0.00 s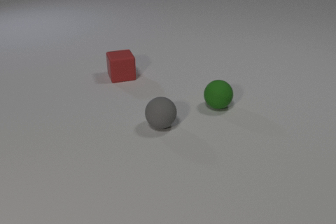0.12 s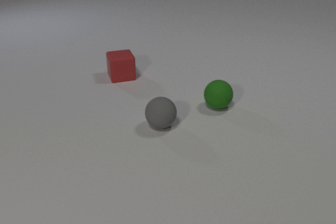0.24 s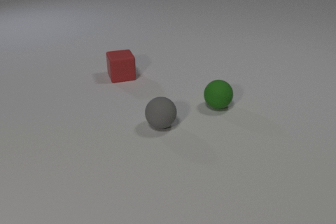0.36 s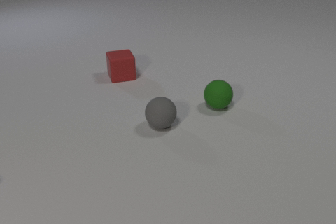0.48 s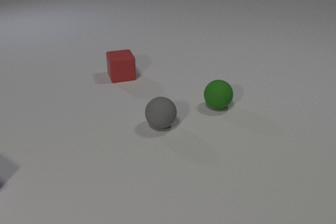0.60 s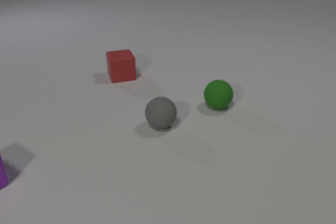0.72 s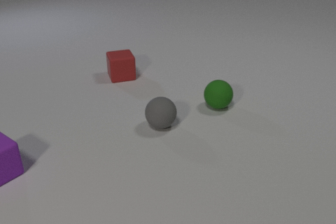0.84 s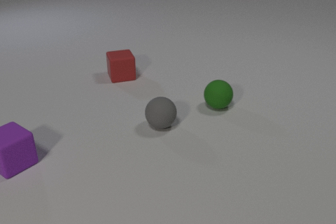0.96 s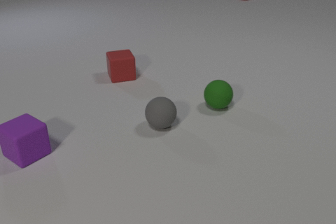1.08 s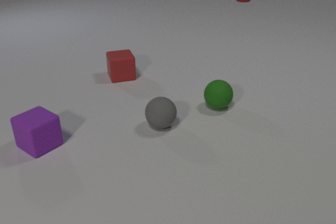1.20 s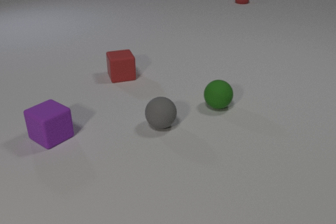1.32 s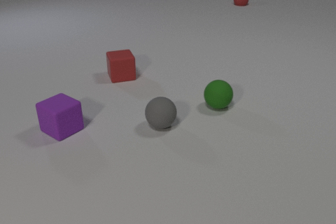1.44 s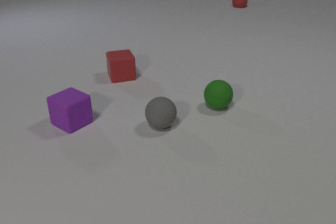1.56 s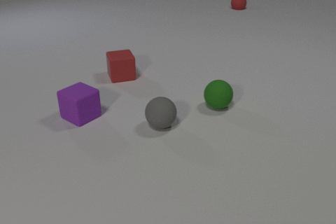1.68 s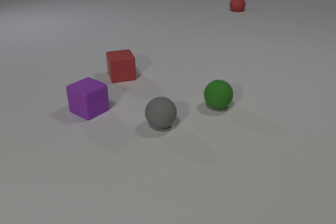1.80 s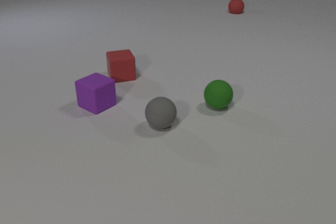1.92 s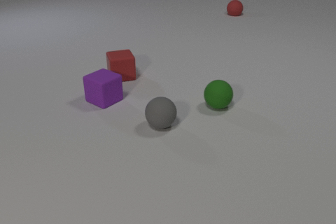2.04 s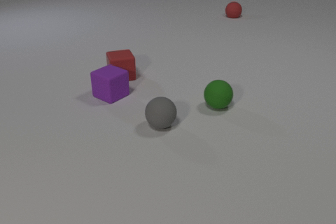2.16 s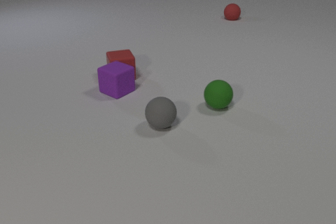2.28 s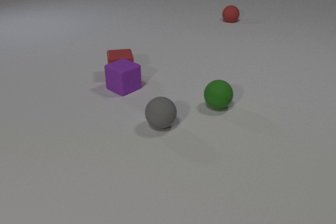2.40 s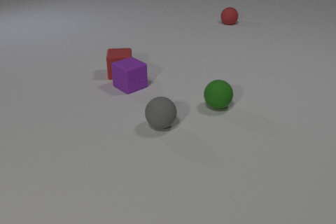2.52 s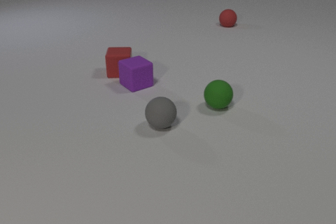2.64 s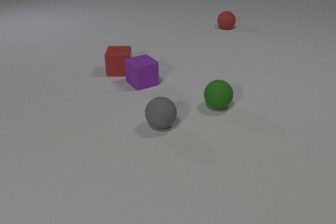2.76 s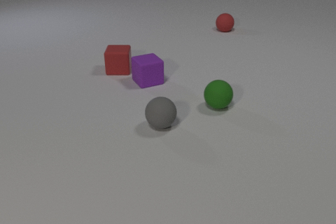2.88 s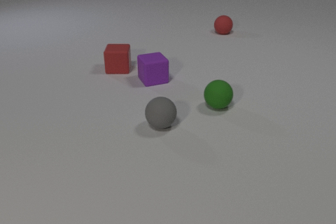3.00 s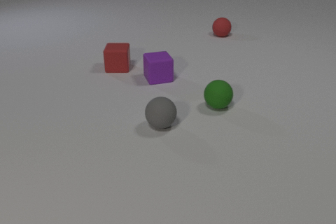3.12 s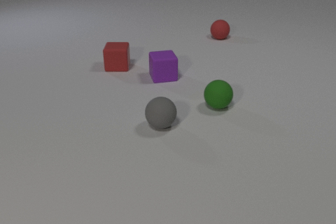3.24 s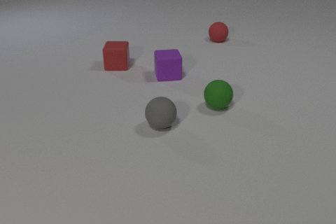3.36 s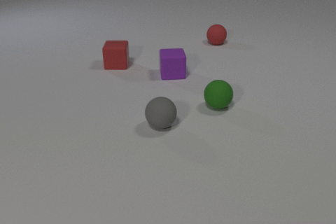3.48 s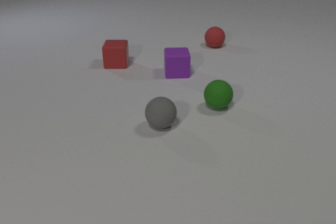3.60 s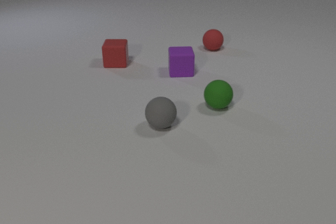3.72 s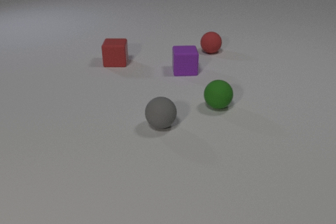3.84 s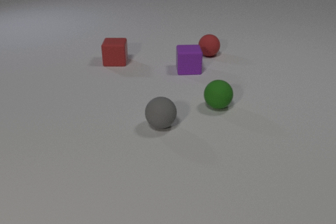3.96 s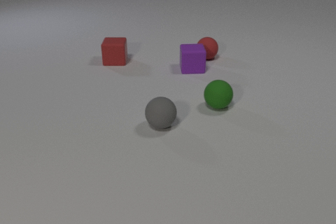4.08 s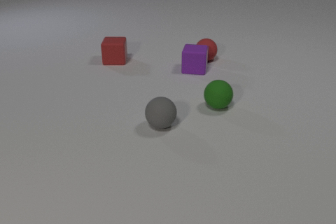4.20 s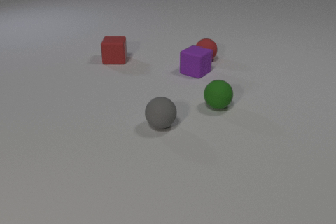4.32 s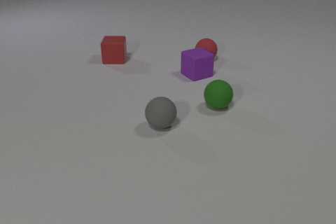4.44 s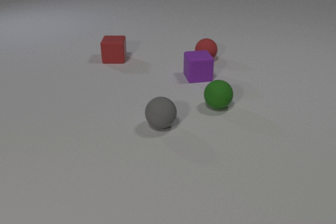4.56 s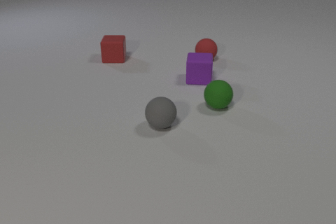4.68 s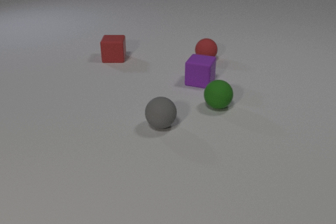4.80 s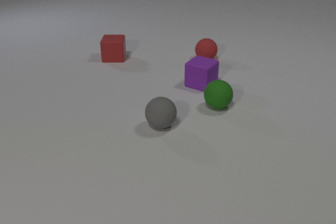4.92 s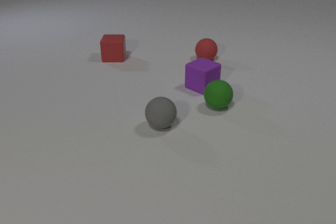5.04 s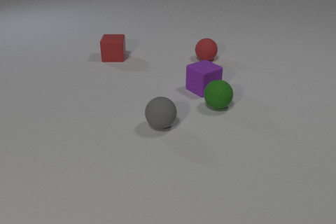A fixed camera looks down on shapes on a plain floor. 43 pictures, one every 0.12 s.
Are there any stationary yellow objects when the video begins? no.
What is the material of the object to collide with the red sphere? rubber.
What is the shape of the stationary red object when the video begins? cube.
0.00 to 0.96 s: The purple rubber cube comes in at the left edge, slides to the right and away from the camera. The red rubber sphere comes in at the top edge, rolls toward the camera.
0.96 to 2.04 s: The purple rubber cube slides away from the camera and to the right. The red rubber sphere rolls toward the camera.
2.04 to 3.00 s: The purple rubber cube slides to the right and away from the camera, spins so that its near face slides to the left, clockwise seen from above. The red rubber cube slides away from the camera. The red rubber sphere rolls toward the camera. The purple rubber cube and the red rubber cube collide.
3.00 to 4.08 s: The purple rubber cube slides to the right and away from the camera, spins clockwise seen from above by about 30 degrees, its near face sliding to the left. The red rubber cube slides away from the camera. The red rubber sphere rolls toward the camera. The purple rubber cube and the red rubber sphere collide.
4.08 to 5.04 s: The purple rubber cube slides toward the camera, spins so that its near face slides to the left, clockwise seen from above. The red rubber cube slides away from the camera.
